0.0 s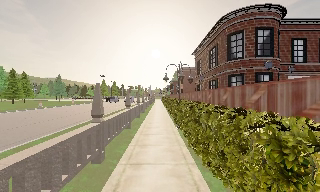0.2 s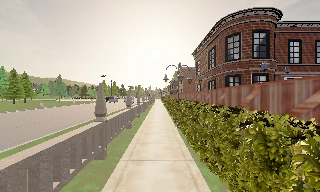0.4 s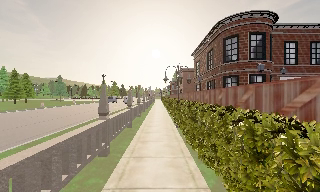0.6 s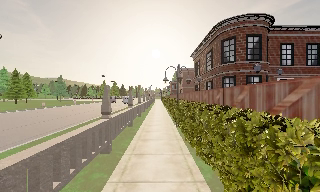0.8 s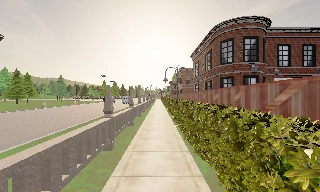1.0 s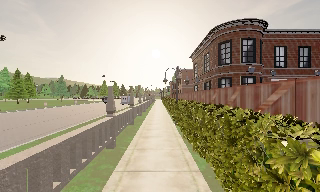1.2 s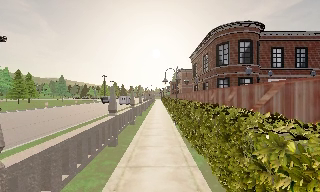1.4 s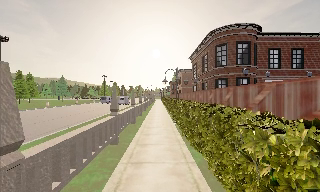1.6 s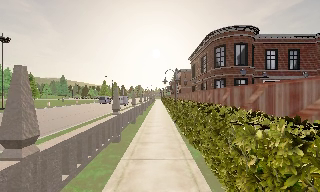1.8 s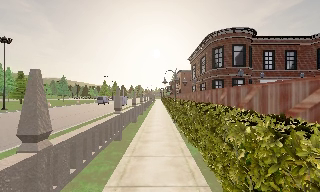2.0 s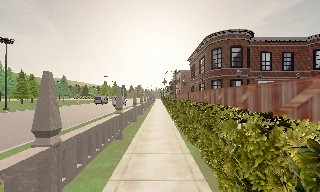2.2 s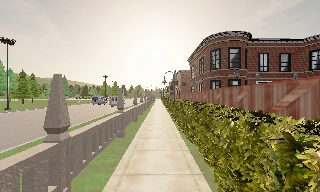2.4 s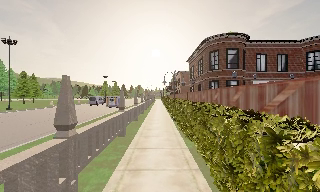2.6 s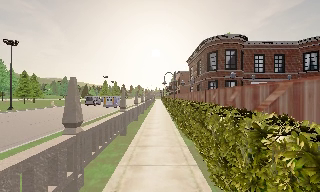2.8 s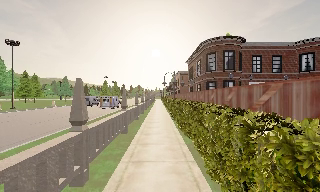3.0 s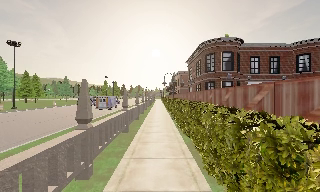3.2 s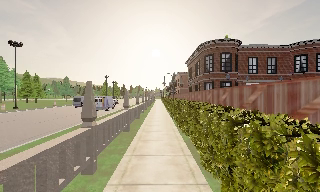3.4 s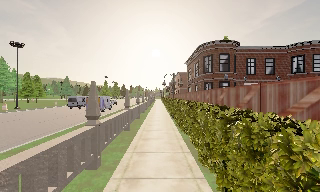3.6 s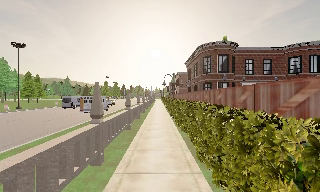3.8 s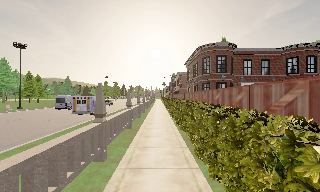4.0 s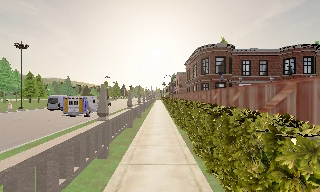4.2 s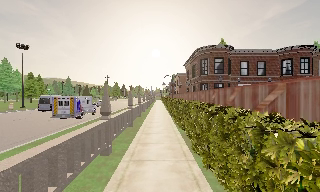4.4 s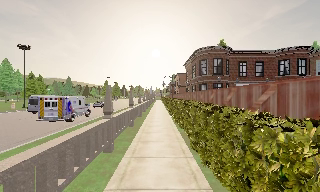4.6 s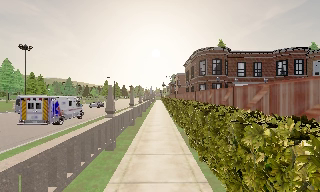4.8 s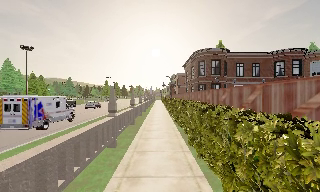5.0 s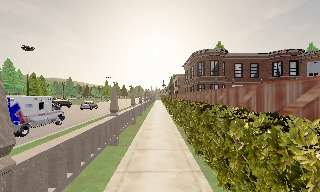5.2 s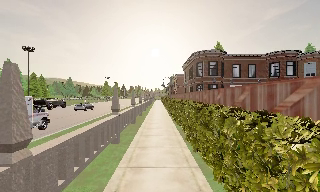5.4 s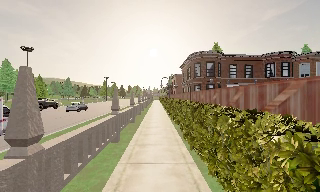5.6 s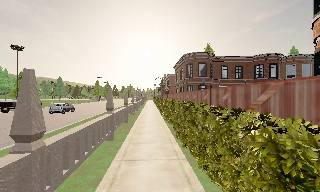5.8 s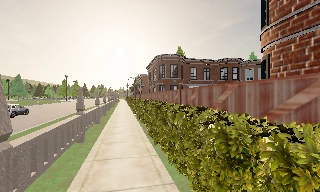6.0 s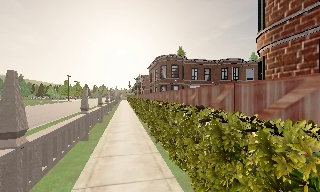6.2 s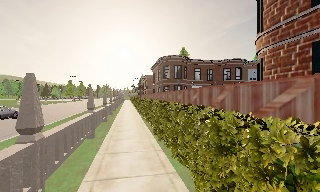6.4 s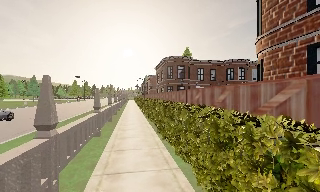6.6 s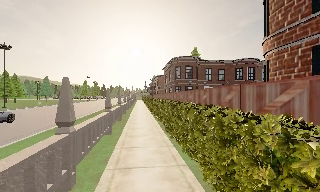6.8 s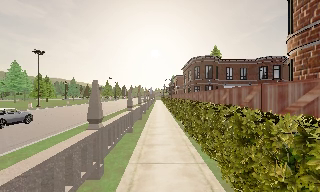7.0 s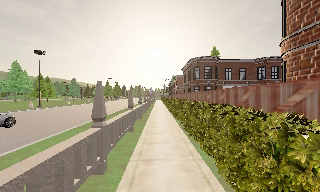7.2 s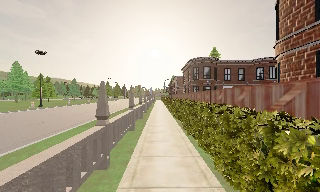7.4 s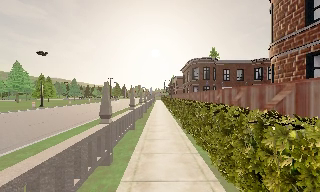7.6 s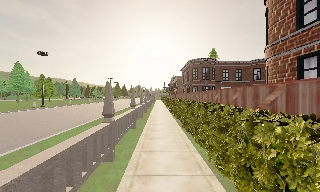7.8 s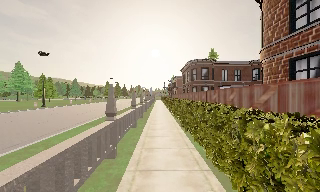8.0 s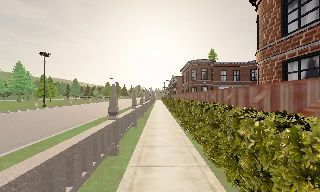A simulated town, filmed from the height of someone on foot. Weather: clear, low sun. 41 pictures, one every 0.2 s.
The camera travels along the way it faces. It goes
backward.
0.0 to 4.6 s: The camera travels backward, about 7 m, so what stands in front gets smaller.
4.6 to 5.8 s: The camera swings to its right by about 15 degrees, and the scene slides to the left. It travels backward, about 2 m, so what stands in front gets smaller.
5.8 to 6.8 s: The camera swings to its left by about 10 degrees, and the scene slides to the right. It travels backward, about 1.5 m, so what stands in front gets smaller.
6.8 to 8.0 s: The camera travels backward, about 2 m, so what stands in front gets smaller.
The film runs backward here.
